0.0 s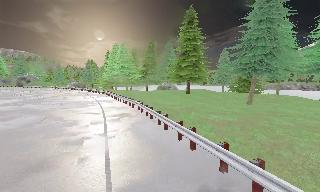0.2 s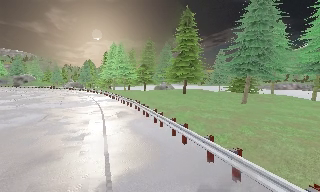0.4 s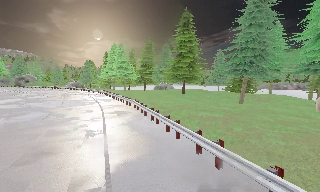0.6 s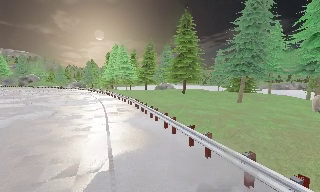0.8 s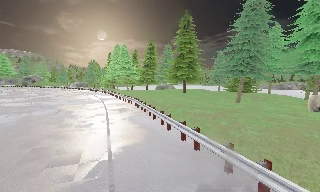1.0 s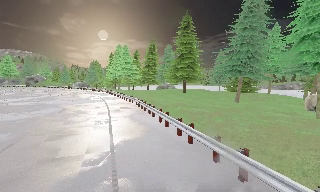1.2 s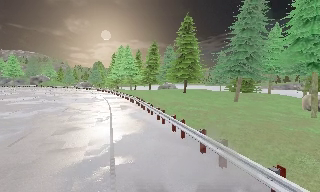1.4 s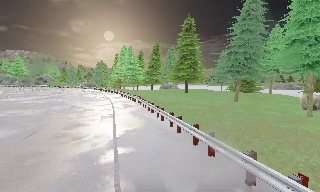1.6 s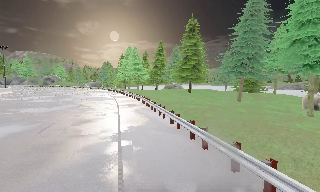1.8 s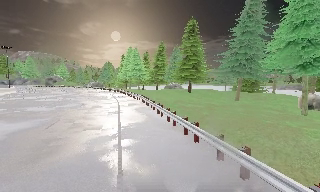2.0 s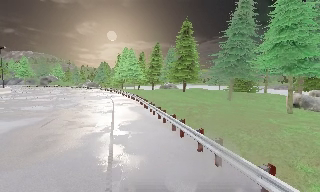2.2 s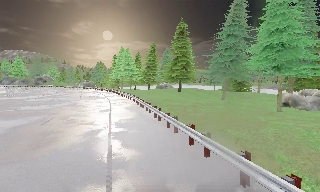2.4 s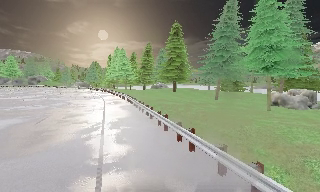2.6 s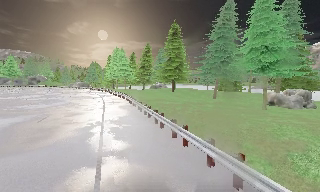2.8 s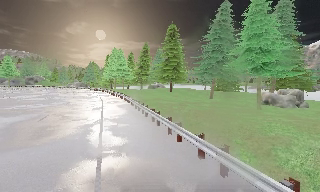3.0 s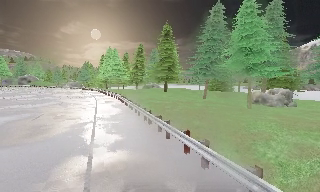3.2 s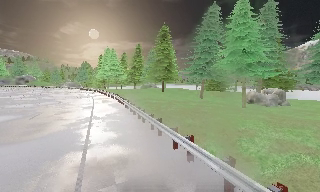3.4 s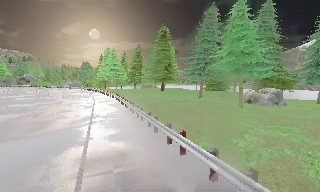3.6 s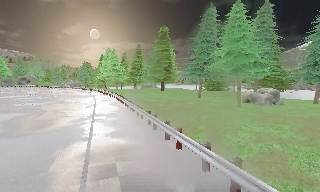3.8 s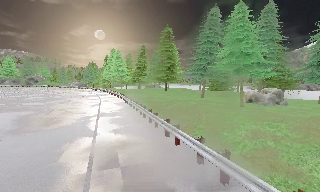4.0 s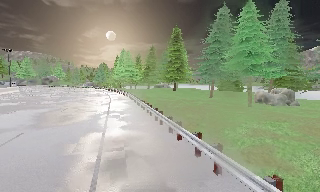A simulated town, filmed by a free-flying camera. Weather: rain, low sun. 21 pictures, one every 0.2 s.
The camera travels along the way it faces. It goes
backward.
0.0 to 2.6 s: The camera travels backward, about 8 m, so what stands in front gets smaller.
2.6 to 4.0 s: The camera travels backward and to its right, about 3 m, so what stands in front gets smaller.
The film runs backward here.
